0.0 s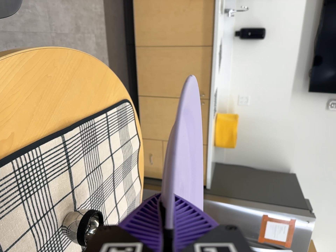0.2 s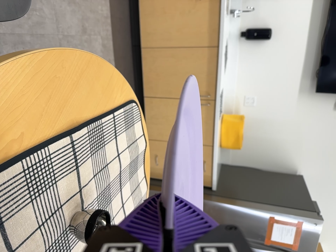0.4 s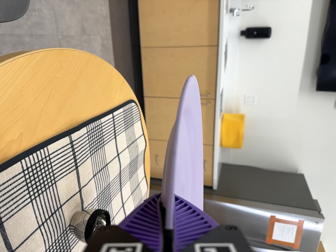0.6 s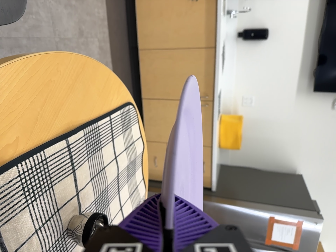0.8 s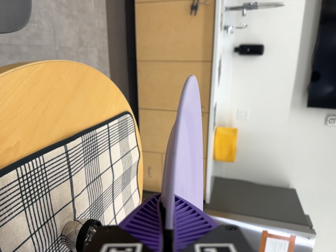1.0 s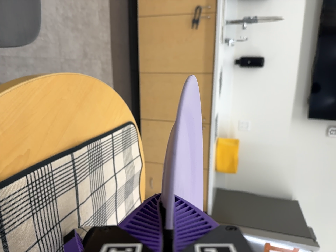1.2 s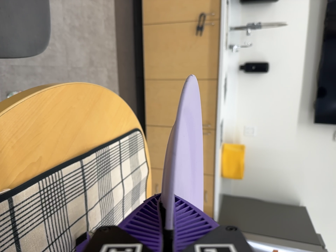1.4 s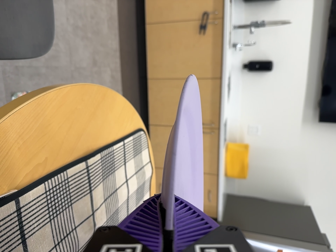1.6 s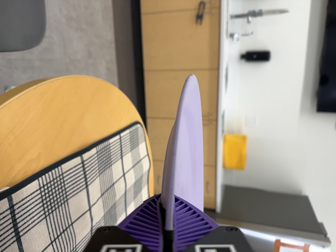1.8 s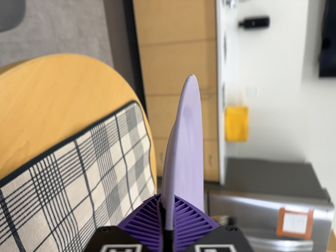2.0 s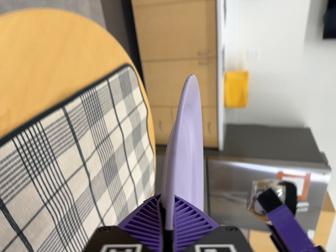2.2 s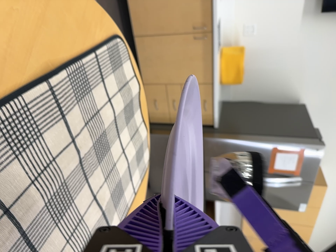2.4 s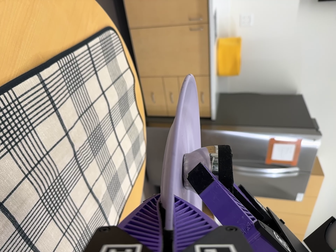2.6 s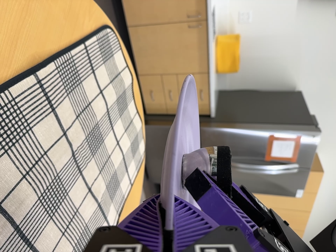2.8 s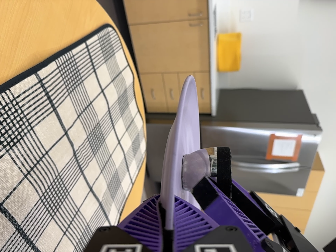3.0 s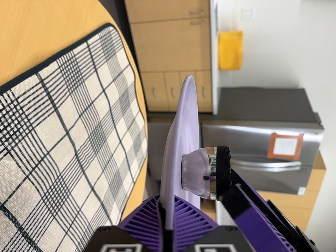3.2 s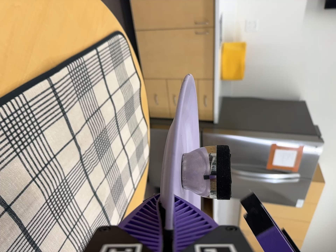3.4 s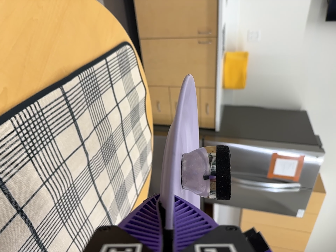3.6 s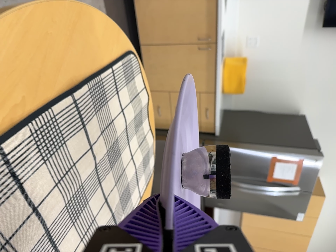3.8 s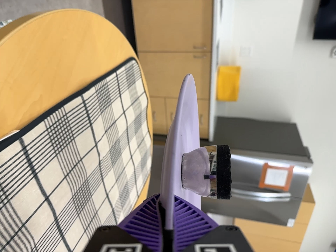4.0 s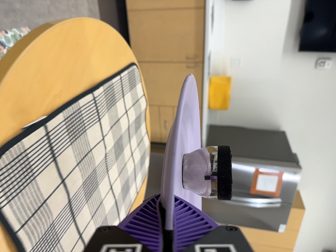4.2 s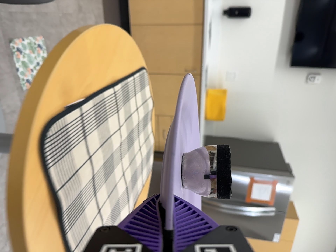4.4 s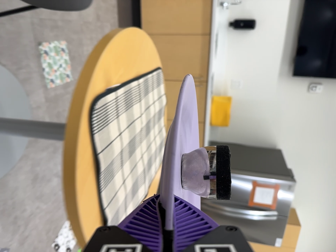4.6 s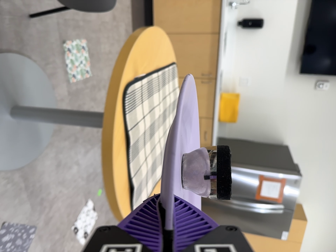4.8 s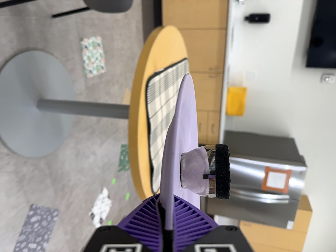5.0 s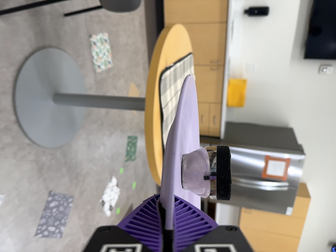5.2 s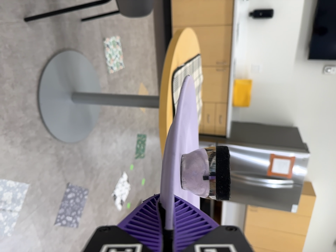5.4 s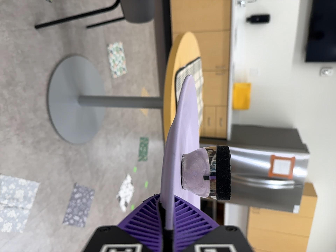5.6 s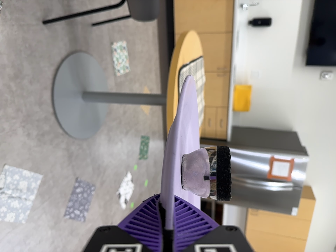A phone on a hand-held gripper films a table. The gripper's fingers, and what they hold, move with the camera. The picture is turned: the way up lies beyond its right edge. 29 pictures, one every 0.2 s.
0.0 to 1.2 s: The camera travels backward, about 5 cm, so what stands in front gets smaller.
1.2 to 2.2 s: The camera travels forward, about 10 cm, so what stands in front looms larger. Its aim tips toward the bottom of its view by about 20 degrees, and the scene shifts upward.
2.2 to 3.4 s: The camera shifts only a little, or ends up much as it began.
3.4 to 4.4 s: The camera travels backward and toward the bottom of its view, about 40 cm, so what stands in front gets smaller. Its aim tips toward the top of its view by about 10 degrees.
4.4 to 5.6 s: The camera travels backward, about 60 cm, so what stands in front gets smaller.
The film runs backward here.
